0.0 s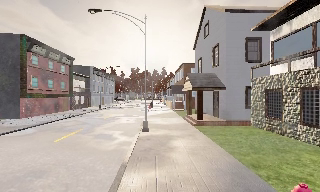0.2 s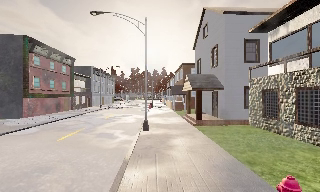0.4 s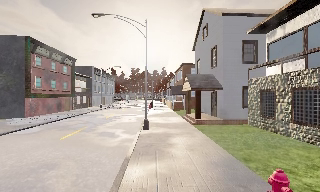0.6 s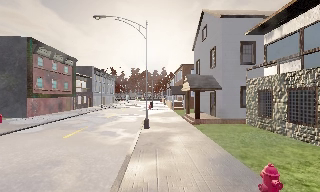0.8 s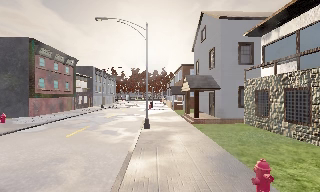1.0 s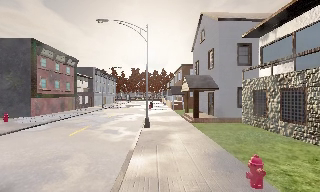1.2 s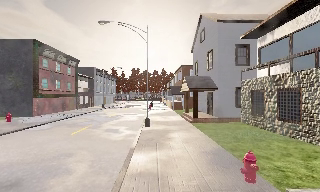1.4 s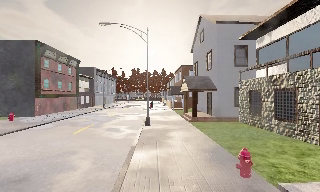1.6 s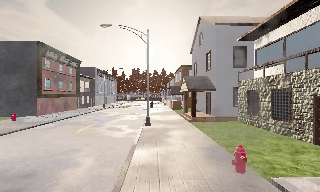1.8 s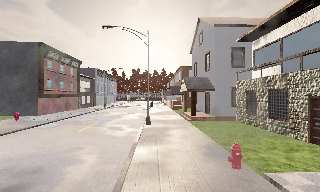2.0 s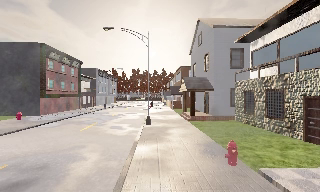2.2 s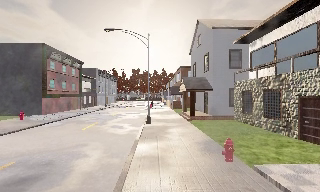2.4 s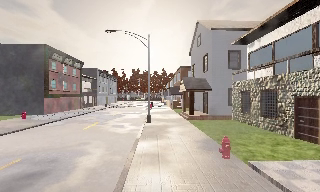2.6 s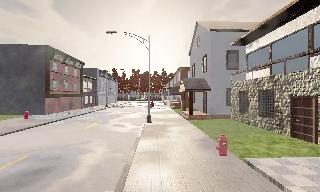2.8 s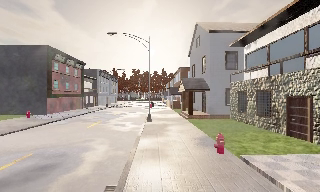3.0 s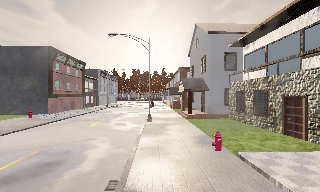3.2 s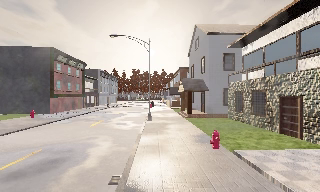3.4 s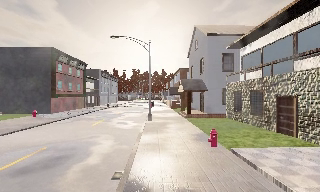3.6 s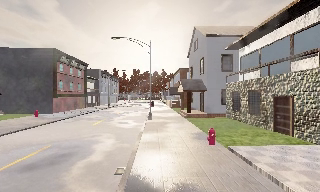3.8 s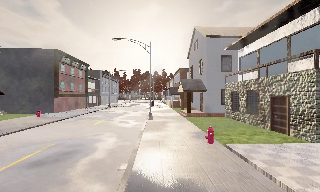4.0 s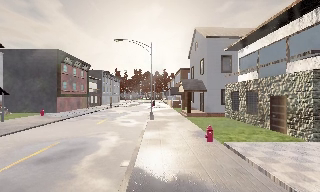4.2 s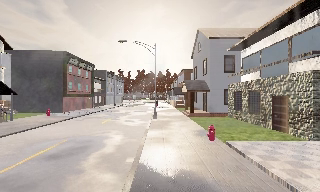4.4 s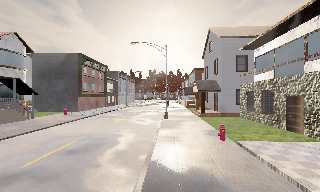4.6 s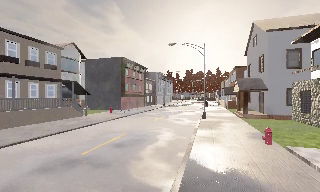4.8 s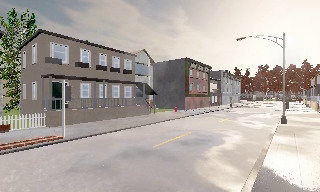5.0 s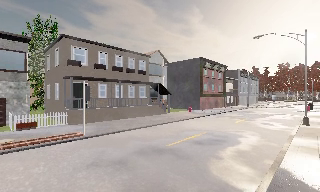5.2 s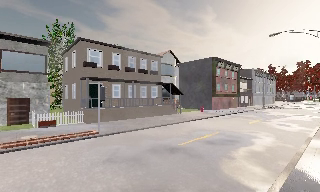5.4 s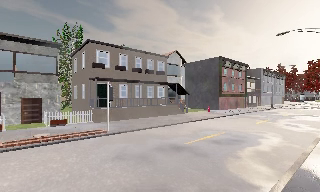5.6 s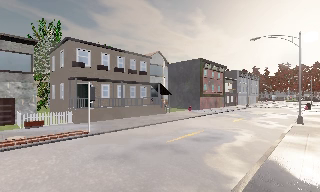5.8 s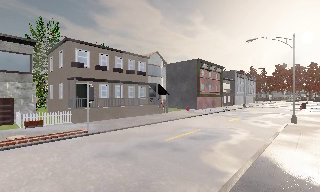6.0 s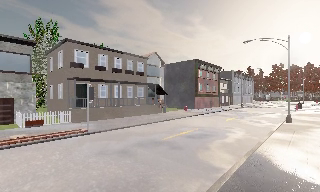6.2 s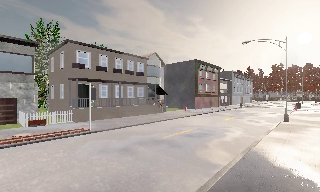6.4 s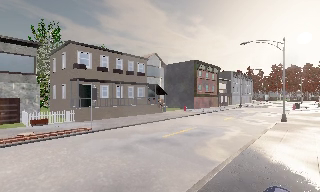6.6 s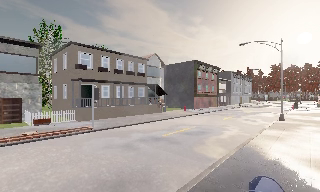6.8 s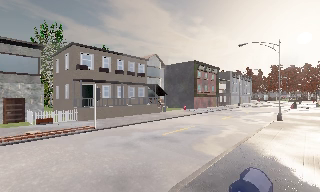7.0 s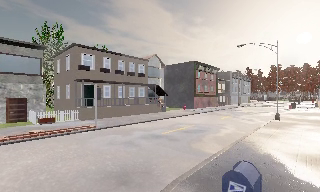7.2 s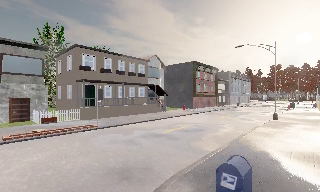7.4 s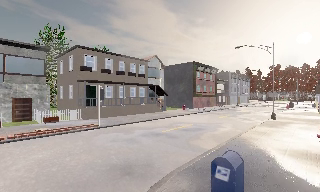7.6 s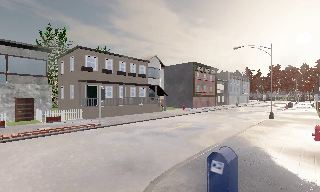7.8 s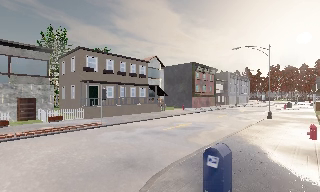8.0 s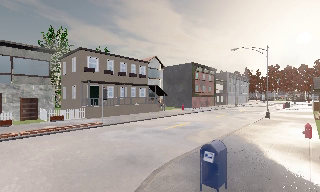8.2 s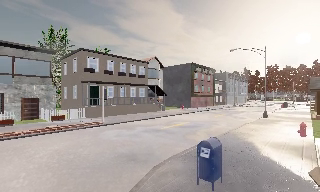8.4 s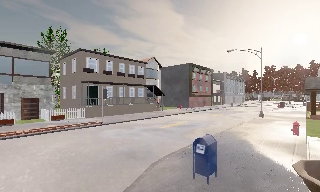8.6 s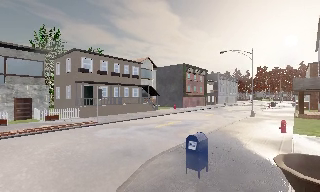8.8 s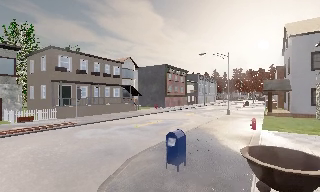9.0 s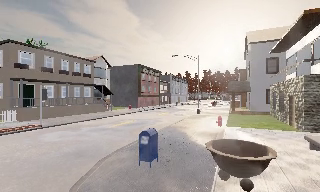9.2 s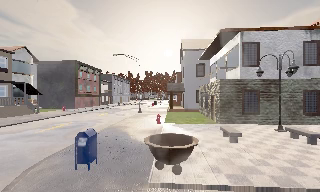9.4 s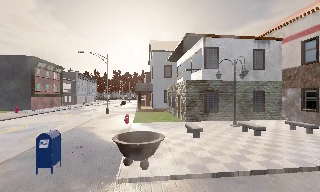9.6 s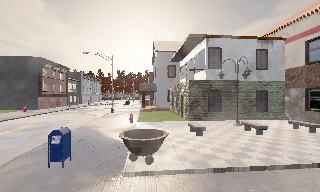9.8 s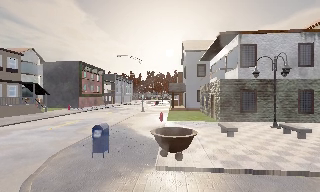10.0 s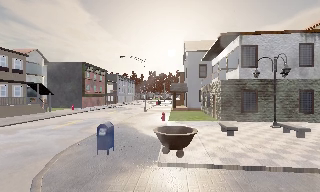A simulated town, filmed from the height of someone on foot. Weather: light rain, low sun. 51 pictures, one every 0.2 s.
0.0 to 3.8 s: The camera travels backward, about 5 m, so what stands in front gets smaller.
3.8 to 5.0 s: The camera swings to its left by about 45 degrees, and the scene slides to the right. It travels backward, about 1.5 m.
5.0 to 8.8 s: The camera swings to its right by about 10 degrees, and the scene slides to the left. It travels backward, about 5 m, so what stands in front gets smaller.
8.8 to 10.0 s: The camera pans to its right, which is clockwise from overhead, by about 30 degrees. It travels backward, about 1.5 m, so what stands in front gets smaller.
The film runs backward here.
